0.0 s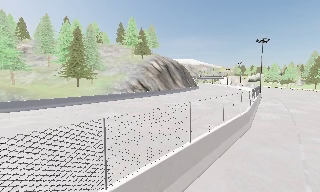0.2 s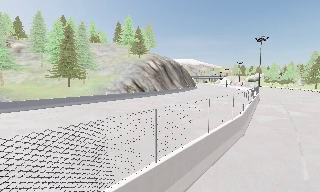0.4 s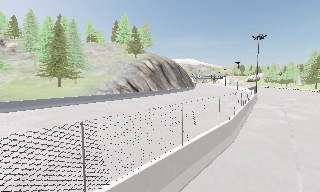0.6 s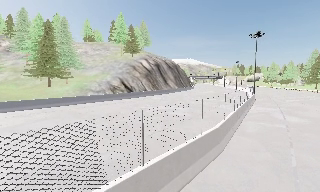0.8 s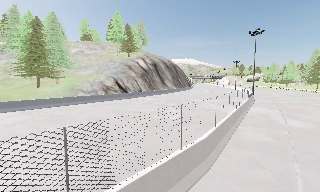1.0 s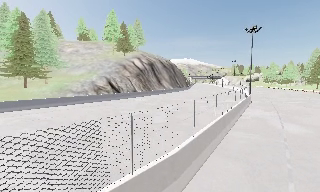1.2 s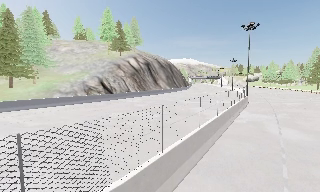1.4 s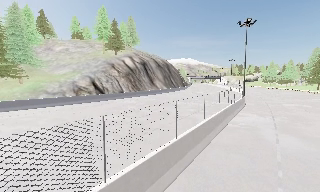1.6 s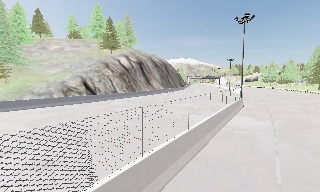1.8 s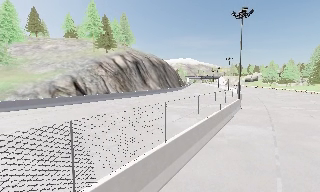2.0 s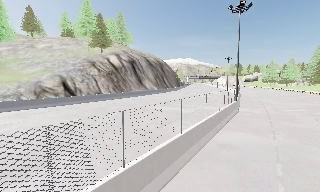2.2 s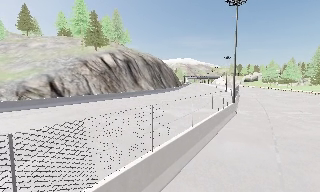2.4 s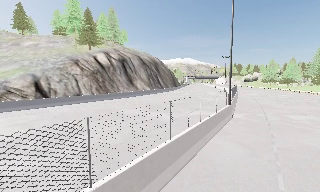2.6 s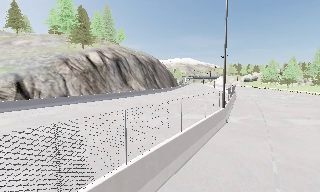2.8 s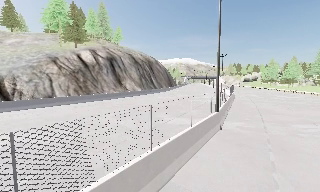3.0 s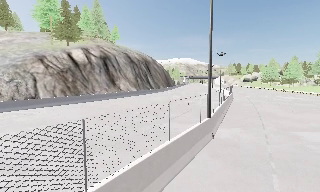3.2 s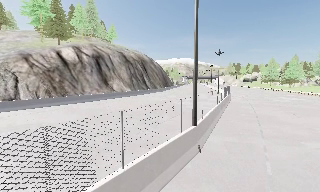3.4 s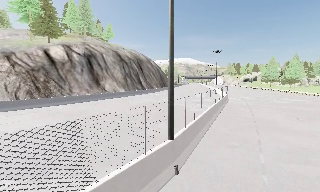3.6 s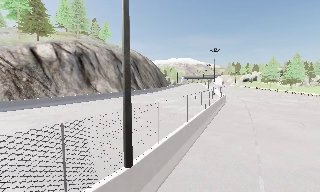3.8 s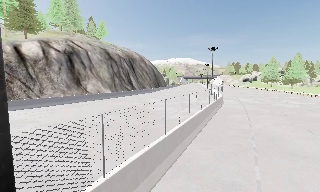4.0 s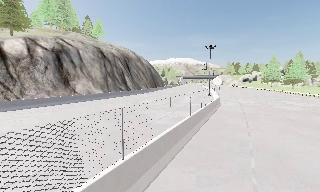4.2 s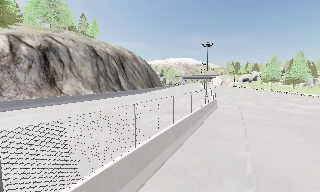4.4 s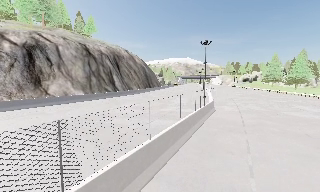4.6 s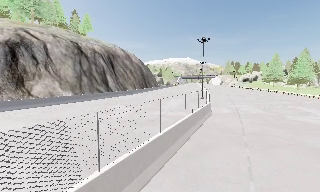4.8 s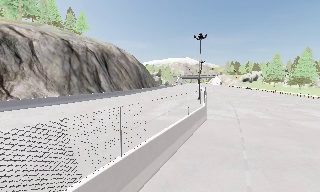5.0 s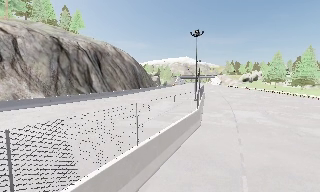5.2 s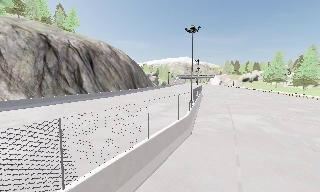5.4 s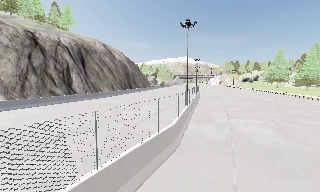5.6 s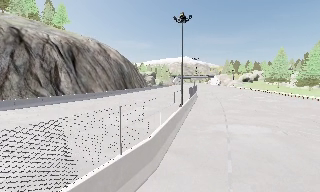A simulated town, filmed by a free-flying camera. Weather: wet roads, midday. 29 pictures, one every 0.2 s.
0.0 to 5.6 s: The camera travels forward and to its right, about 60 m, so what stands in front looms larger.
The film runs forward here.
